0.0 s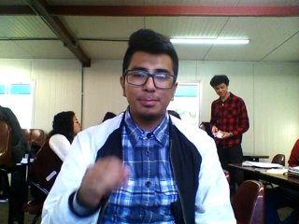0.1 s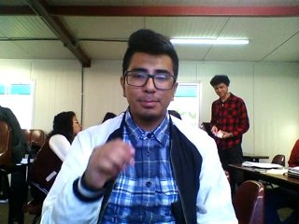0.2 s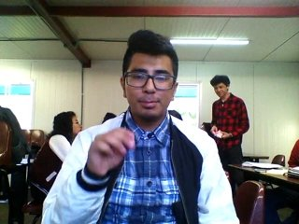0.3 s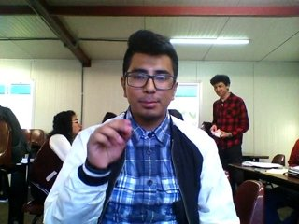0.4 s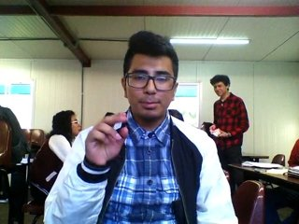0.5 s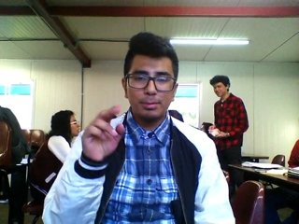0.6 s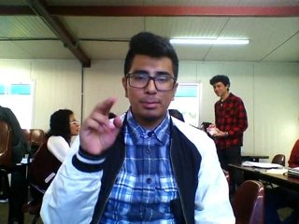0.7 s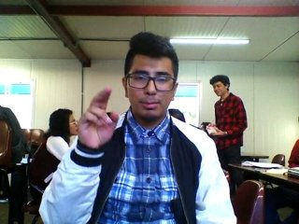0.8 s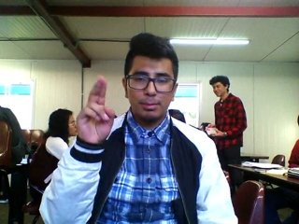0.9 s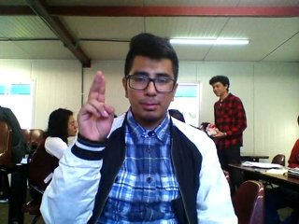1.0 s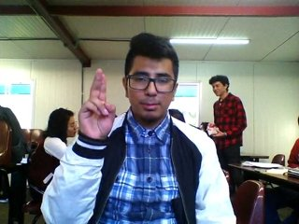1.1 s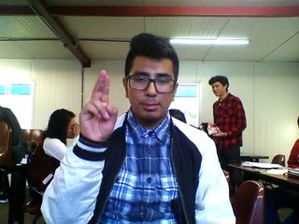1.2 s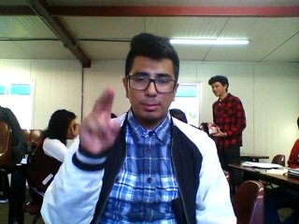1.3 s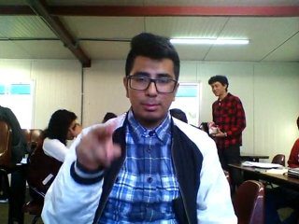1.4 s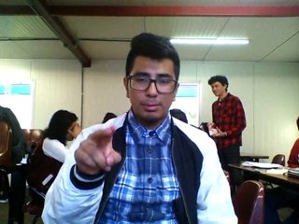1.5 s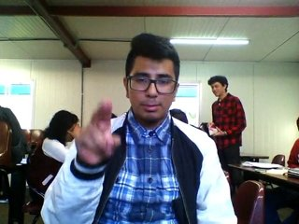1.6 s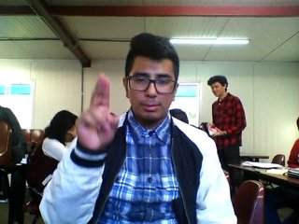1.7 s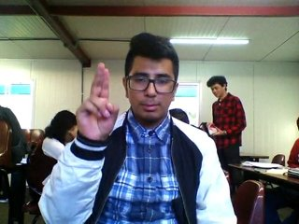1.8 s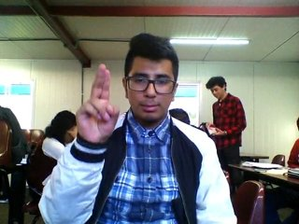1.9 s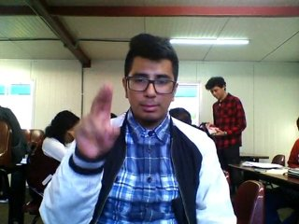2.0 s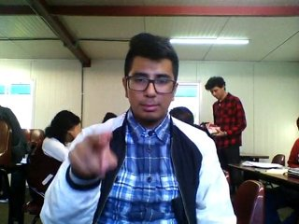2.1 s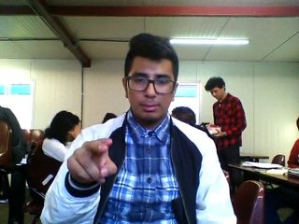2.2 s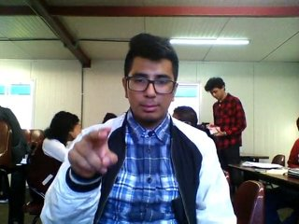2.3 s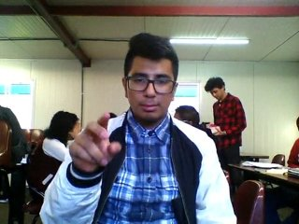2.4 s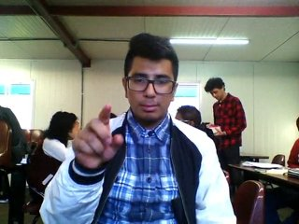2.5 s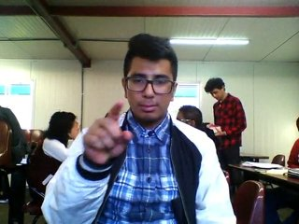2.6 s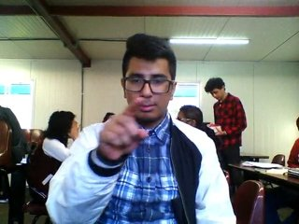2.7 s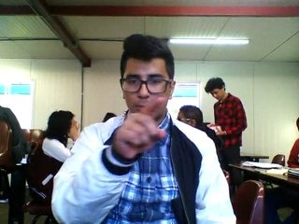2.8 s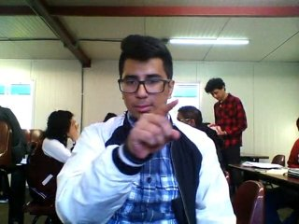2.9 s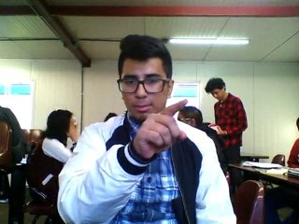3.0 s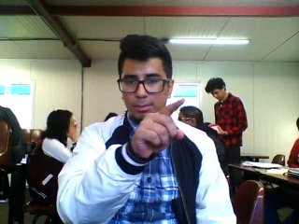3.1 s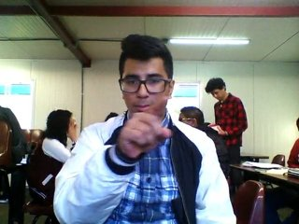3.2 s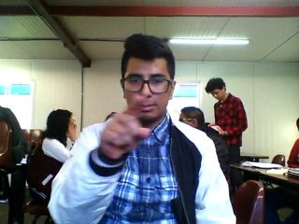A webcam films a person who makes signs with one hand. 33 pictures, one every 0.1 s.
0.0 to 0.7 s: Non-gesture.
0.8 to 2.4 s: Double click with two fingers.
2.5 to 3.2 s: Pointing with one finger.
